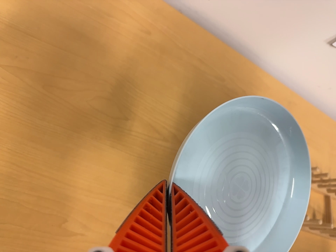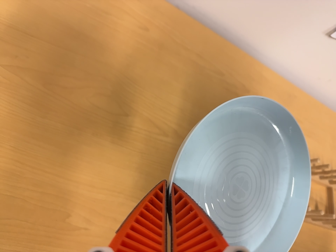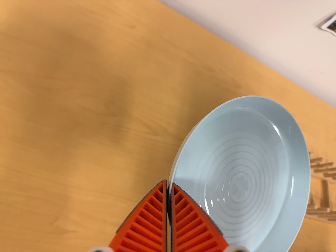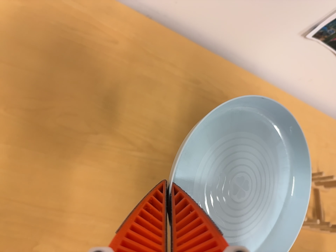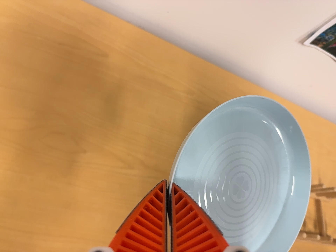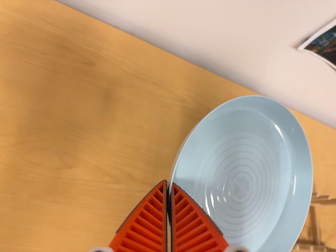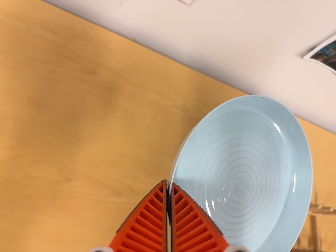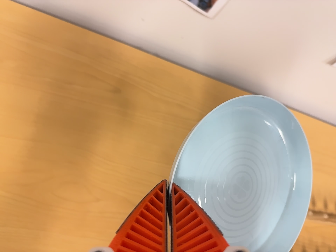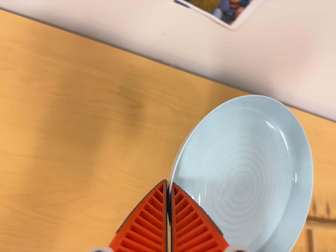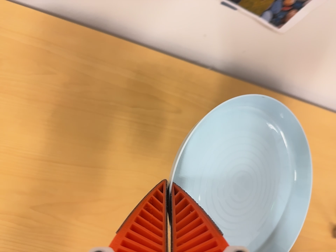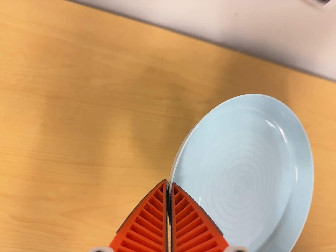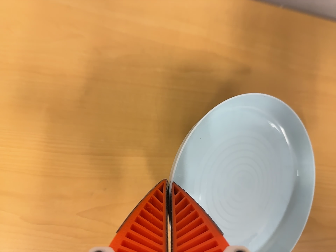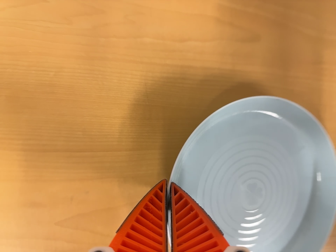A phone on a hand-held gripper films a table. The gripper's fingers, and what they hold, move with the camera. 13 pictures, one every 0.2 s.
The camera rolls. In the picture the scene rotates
counterclockwise.
0.0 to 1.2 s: The camera travels toward the top of its view, to its right and forward, about 14 cm, so close, fixed things drift downward.
1.2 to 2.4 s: The camera pans to its left by about 15 degrees. It travels forward, toward the top of its view and to its left, about 24 cm, so what stands in front looms larger. Its aim tips toward the bottom of its view by about 20 degrees. It rolls about its line of sight by about 10 degrees, and the scene rotates counterclockwise.
The film runs backward here.
